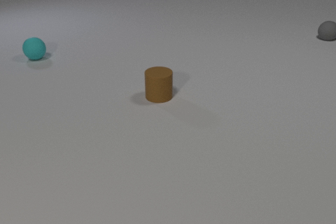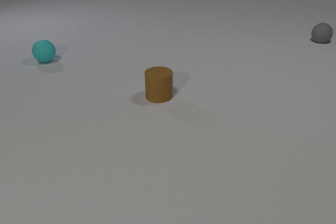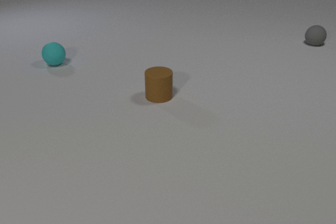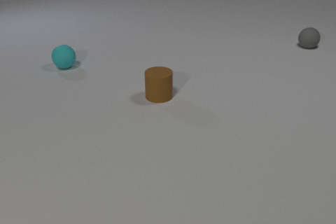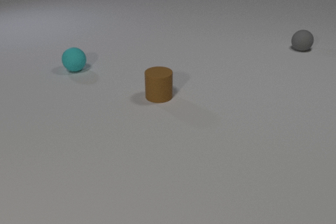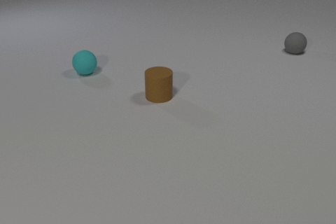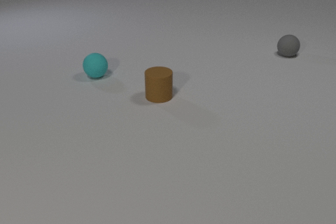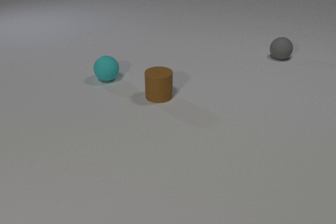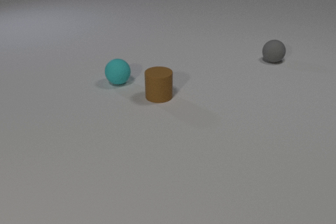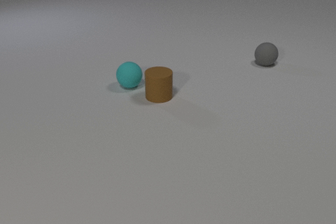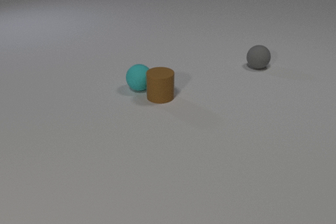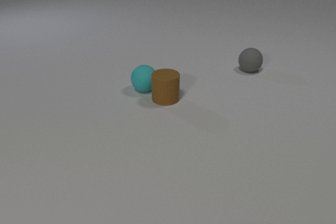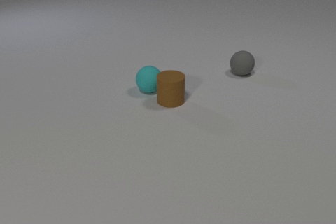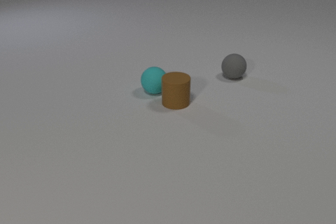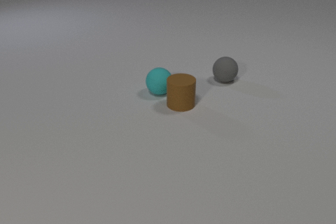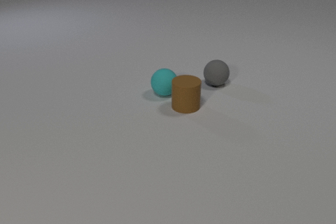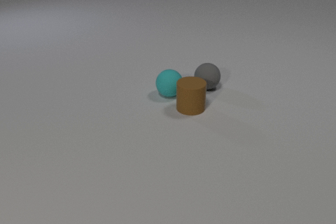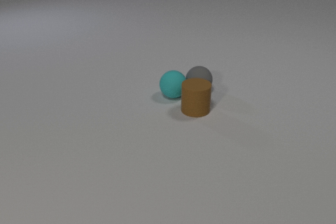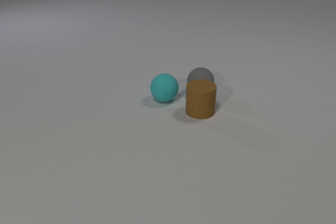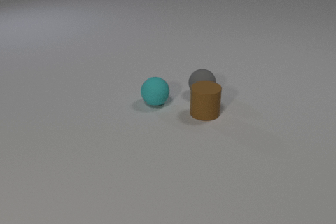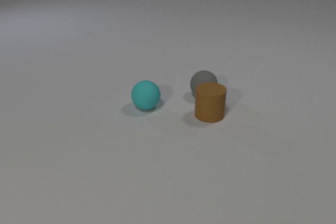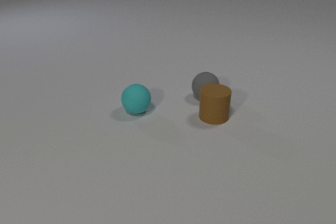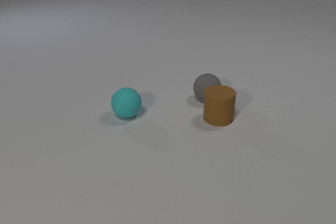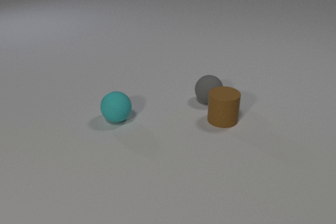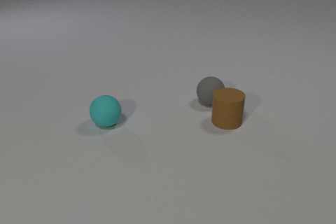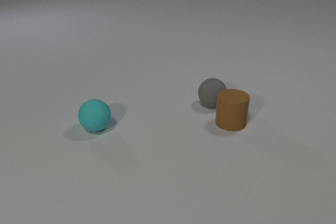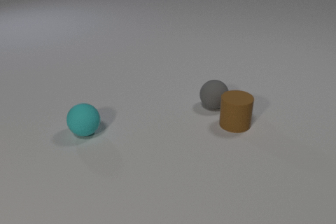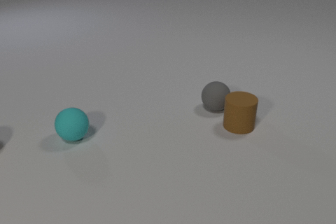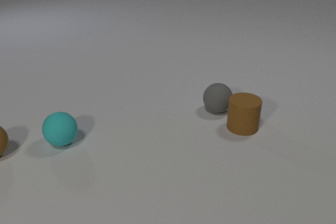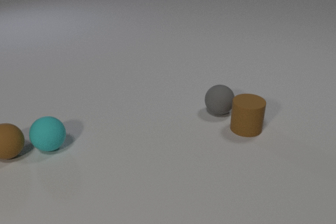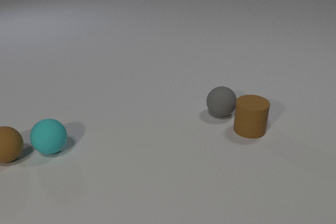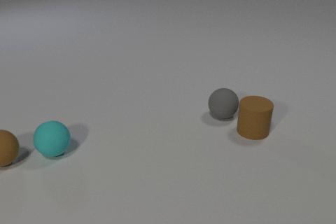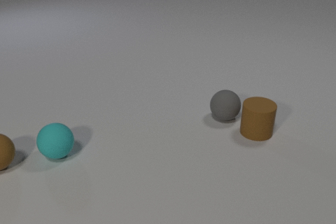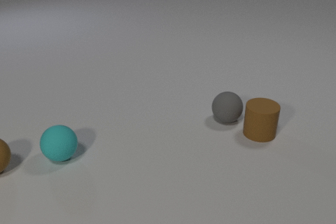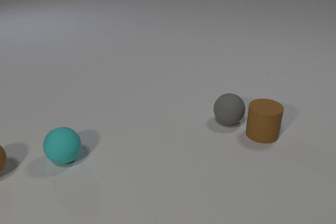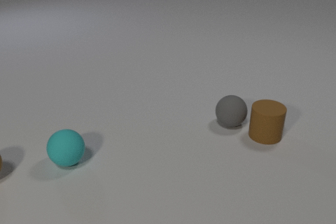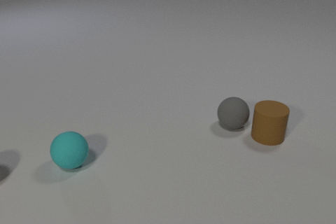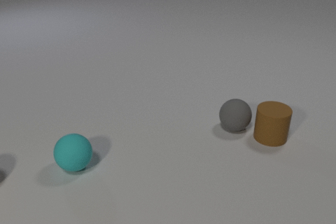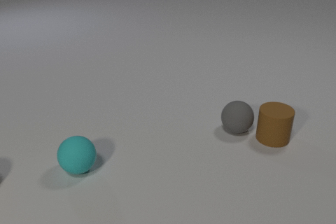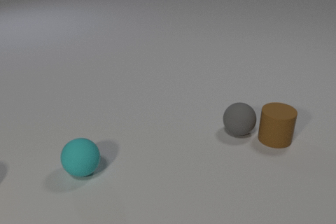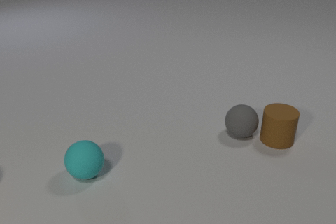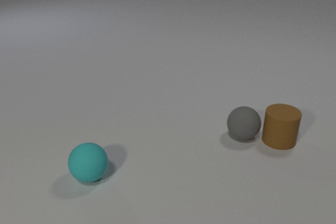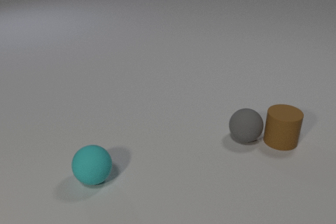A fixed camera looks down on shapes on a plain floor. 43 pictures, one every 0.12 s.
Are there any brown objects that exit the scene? yes.
How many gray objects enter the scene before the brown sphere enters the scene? 0.
How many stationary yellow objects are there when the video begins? 0.
0.00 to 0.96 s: The cyan rubber sphere rolls toward the camera and to the right. The gray rubber sphere rolls toward the camera and to the left.
0.96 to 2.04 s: The cyan rubber sphere rolls to the right and toward the camera. The brown rubber cylinder slides to the right and toward the camera. The gray rubber sphere rolls toward the camera and to the left. The cyan rubber sphere and the brown rubber cylinder collide. The cyan rubber sphere and the gray rubber sphere collide.
2.04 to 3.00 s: The cyan rubber sphere rolls to the left and toward the camera. The brown rubber cylinder slides to the right and toward the camera. The gray rubber sphere rolls toward the camera and to the right.
3.00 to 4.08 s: The cyan rubber sphere rolls toward the camera and to the left. The brown rubber cylinder slides to the right and toward the camera. The gray rubber sphere rolls toward the camera and to the right. The brown rubber sphere comes in at the left edge, rolls toward the camera. The cyan rubber sphere and the brown rubber sphere collide.
4.08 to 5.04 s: The cyan rubber sphere rolls toward the camera and to the right. The brown rubber cylinder slides to the right. The gray rubber sphere rolls toward the camera and to the right. The brown rubber sphere leaves at the left edge.
